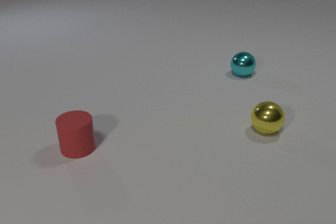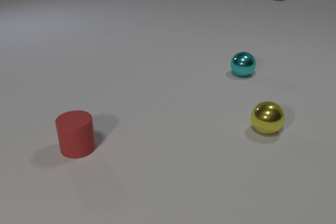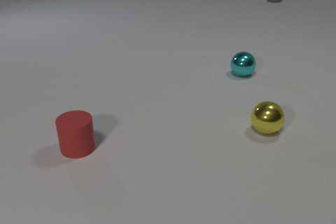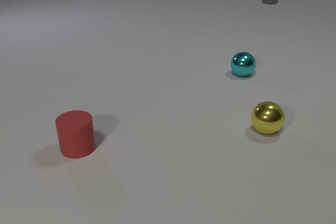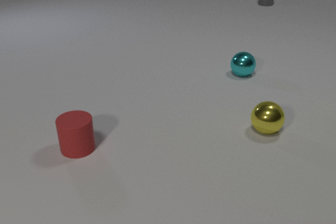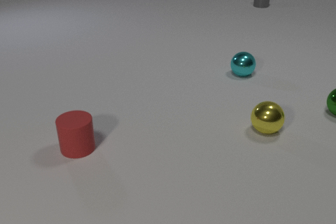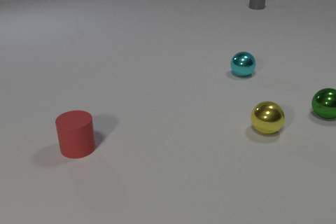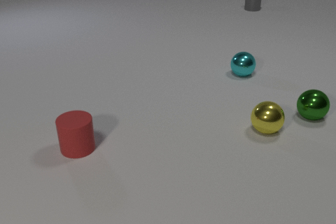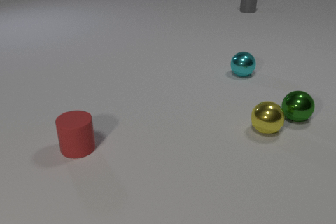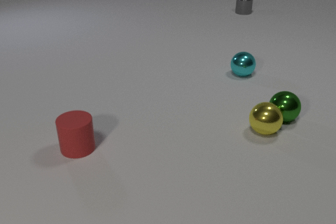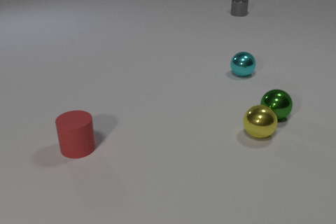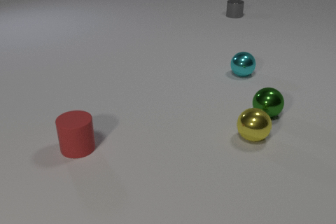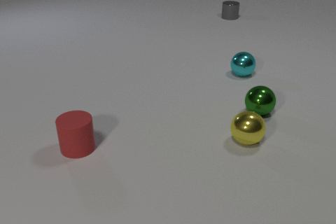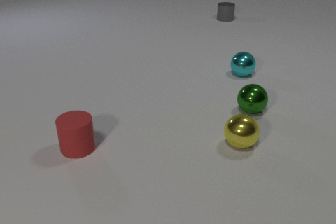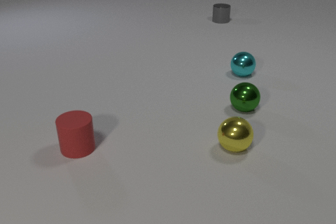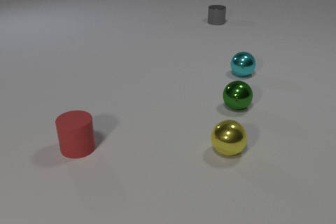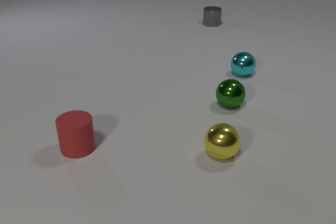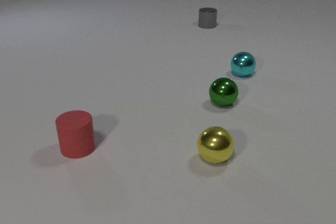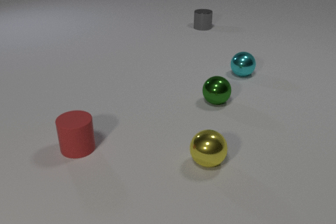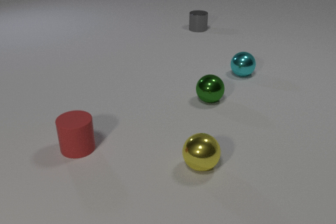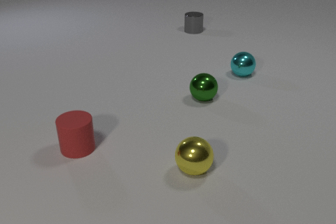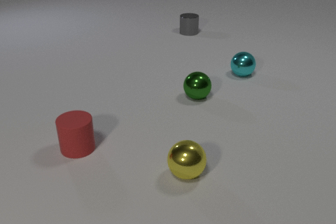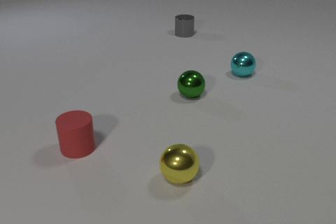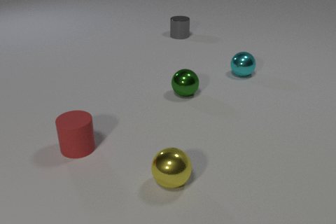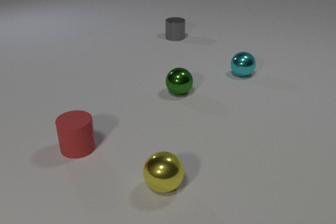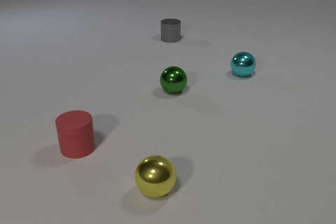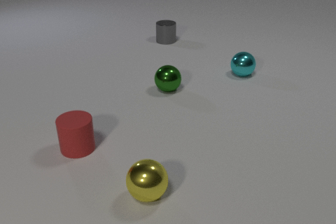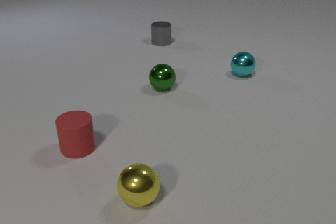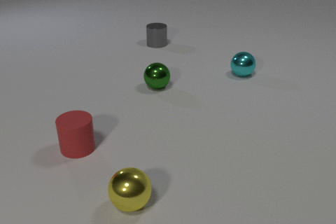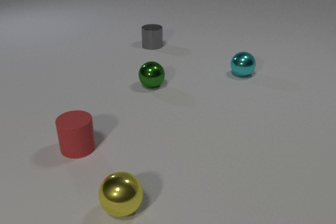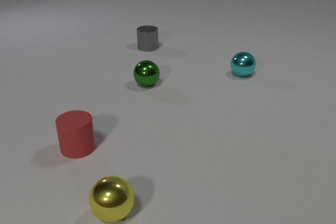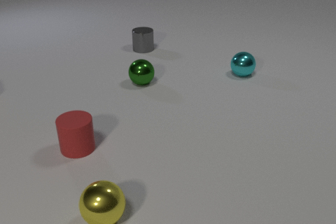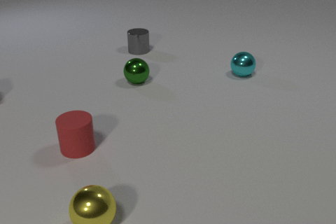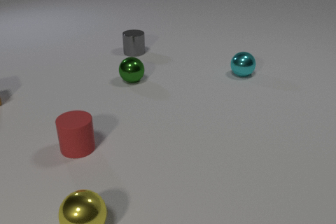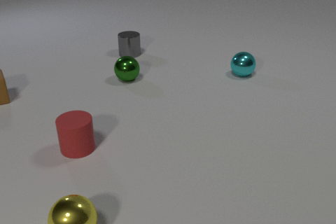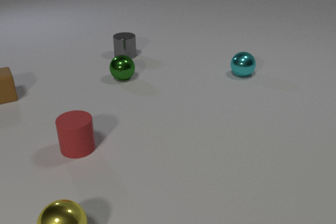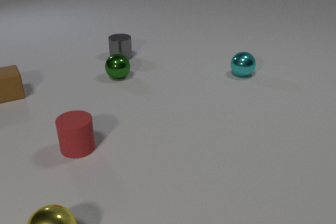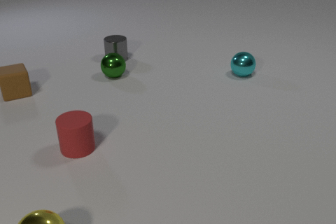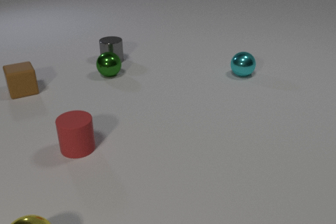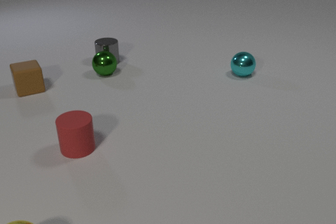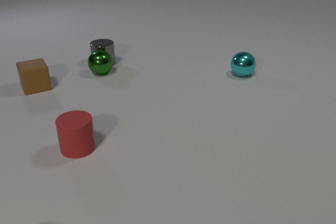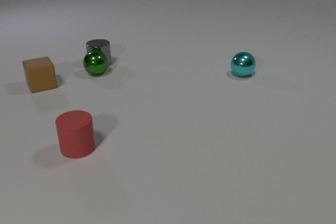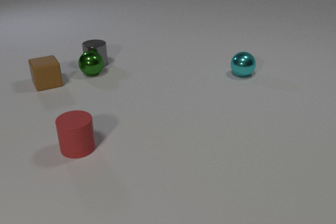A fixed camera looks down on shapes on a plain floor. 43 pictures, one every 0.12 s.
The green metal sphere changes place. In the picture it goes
to the left.
0.00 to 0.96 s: The green metal sphere comes in at the right edge, rolls to the left and toward the camera. The gray metal cylinder slides toward the camera and to the left.
0.96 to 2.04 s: The green metal sphere rolls to the left. The yellow metal sphere rolls toward the camera and to the left. The gray metal cylinder slides toward the camera and to the left. The green metal sphere and the yellow metal sphere collide.
2.04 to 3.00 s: The green metal sphere rolls to the left and away from the camera. The yellow metal sphere rolls to the left and toward the camera. The gray metal cylinder slides toward the camera and to the left.
3.00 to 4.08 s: The green metal sphere rolls to the left and away from the camera. The yellow metal sphere rolls to the left and toward the camera. The gray metal cylinder slides to the left and toward the camera. The brown rubber cube comes in at the left edge, slides to the right.
4.08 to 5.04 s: The green metal sphere rolls to the left and away from the camera. The yellow metal sphere rolls to the left, leaves at the bottom edge. The gray metal cylinder slides to the left and toward the camera. The brown rubber cube slides to the right. The green metal sphere and the gray metal cylinder collide.
How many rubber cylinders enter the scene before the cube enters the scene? 0.
What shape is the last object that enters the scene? cube.
How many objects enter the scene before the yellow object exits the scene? 2.
